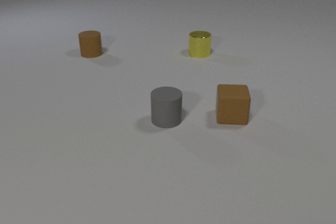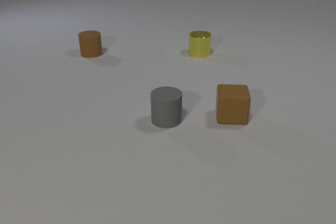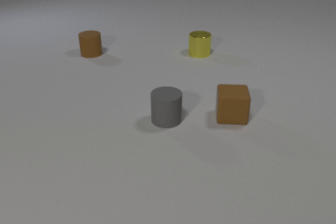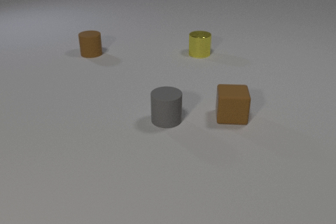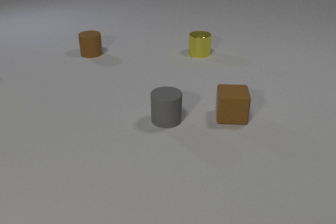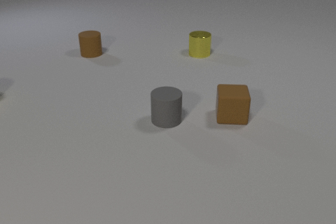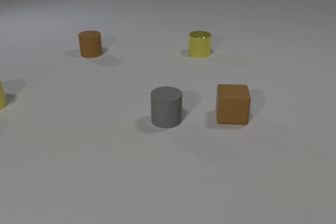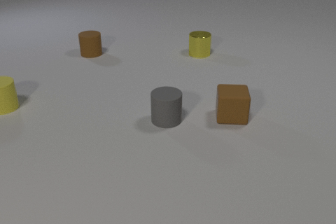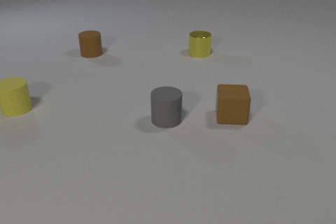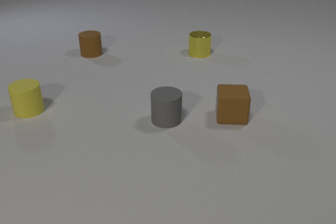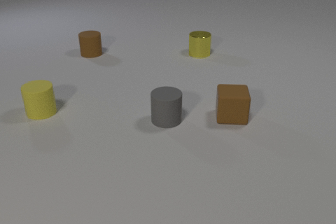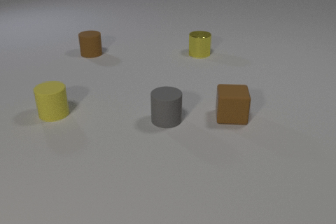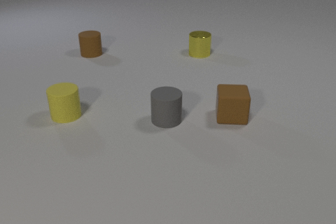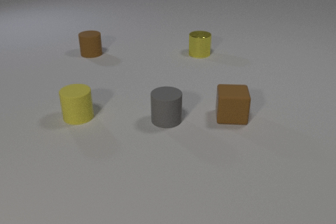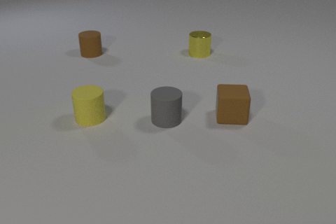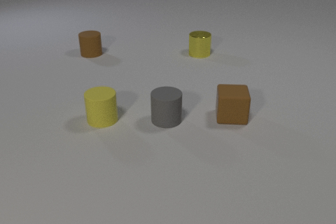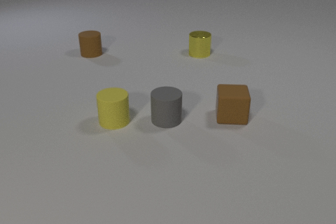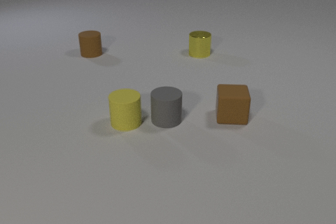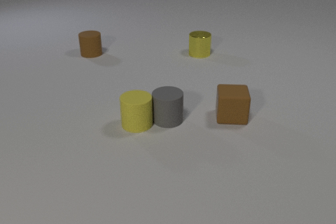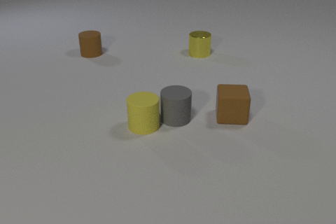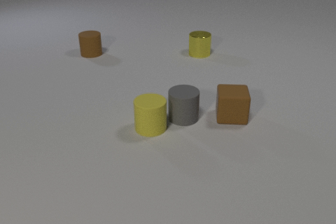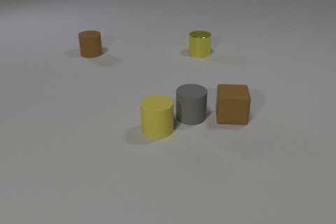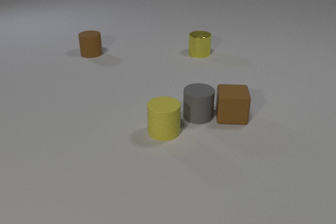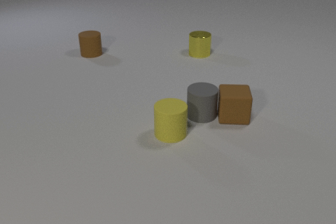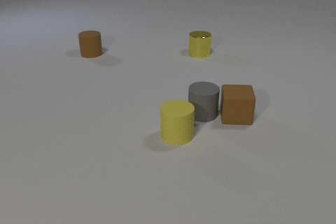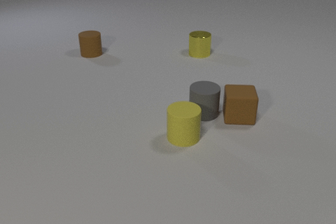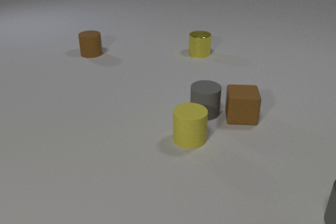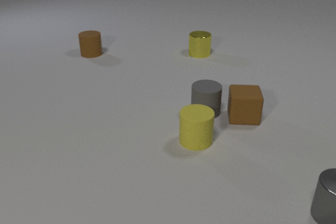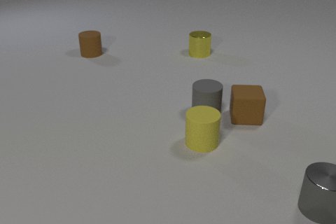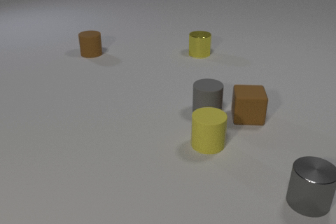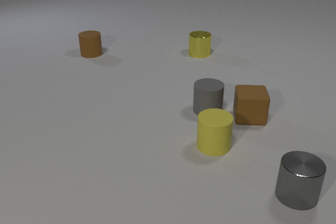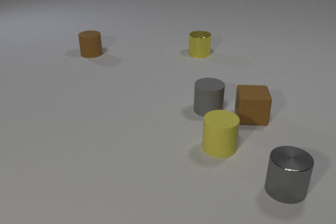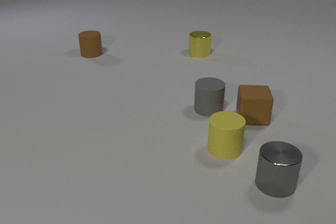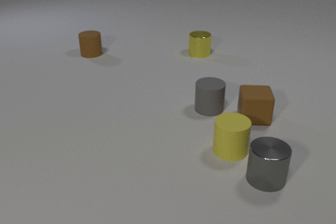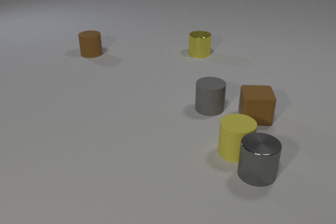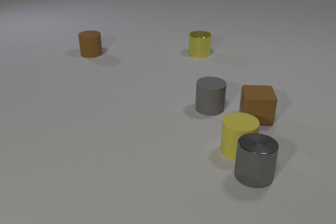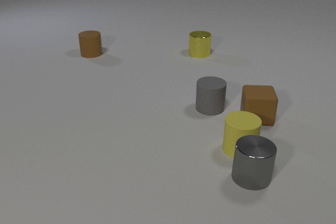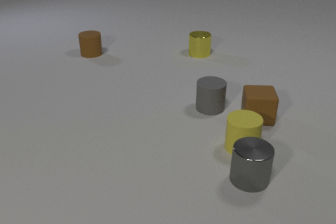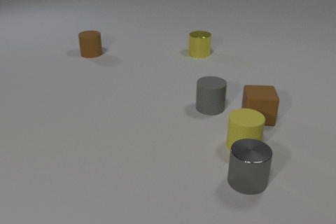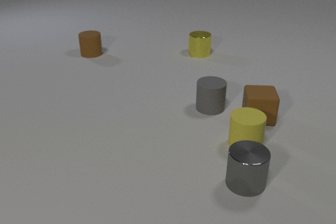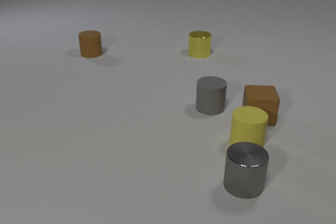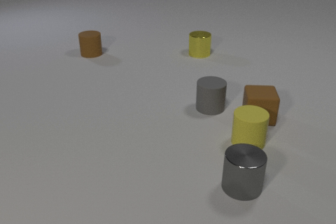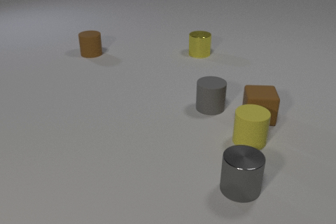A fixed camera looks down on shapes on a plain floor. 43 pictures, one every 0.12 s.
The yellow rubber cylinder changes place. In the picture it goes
to the right.
0.00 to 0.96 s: The yellow rubber cylinder comes in at the left edge, slides to the right and toward the camera.
0.96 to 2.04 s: The yellow rubber cylinder slides to the right and toward the camera.
2.04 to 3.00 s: The yellow rubber cylinder slides to the right and toward the camera. The gray rubber cylinder slides to the right. The brown rubber cube slides to the right. The yellow rubber cylinder and the gray rubber cylinder collide. The gray rubber cylinder and the brown rubber cube collide.
3.00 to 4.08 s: The yellow rubber cylinder slides to the right. The gray rubber cylinder slides away from the camera. The brown rubber cube slides to the right. The gray metal cylinder comes in at the right edge, slides to the left and away from the camera. The yellow rubber cylinder and the gray metal cylinder collide.
4.08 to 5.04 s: The yellow rubber cylinder slides away from the camera and to the right. The gray metal cylinder slides toward the camera and to the left.
How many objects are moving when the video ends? 2.
What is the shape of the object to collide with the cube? cylinder.
What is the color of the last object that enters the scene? gray.
